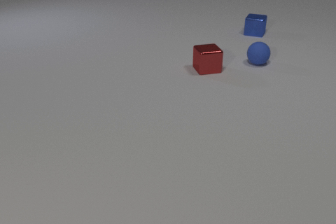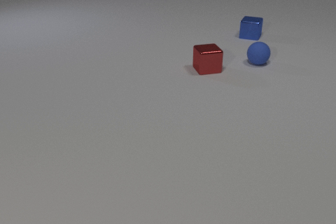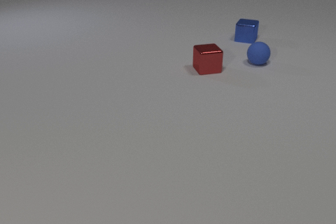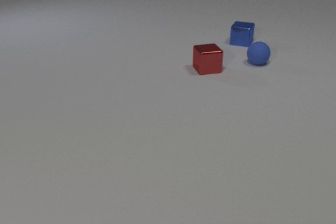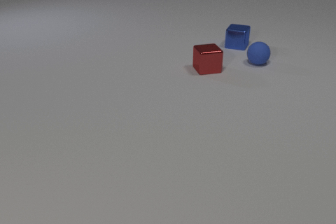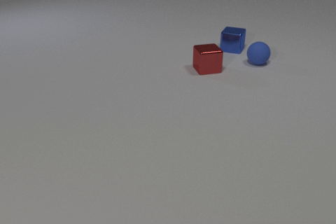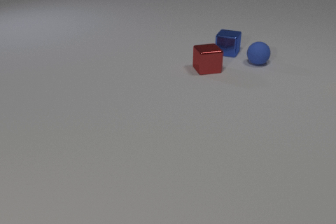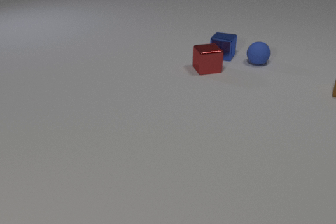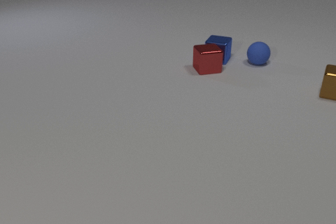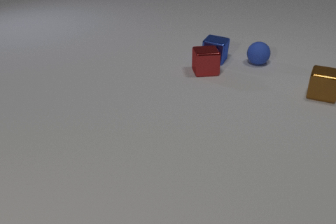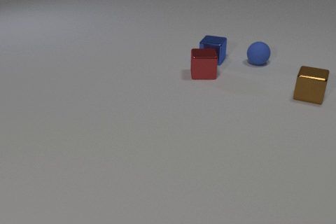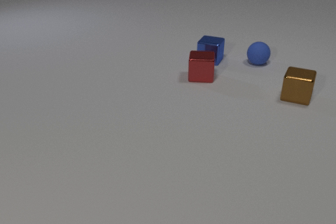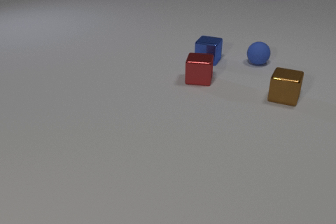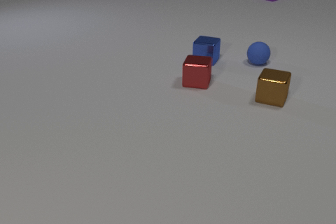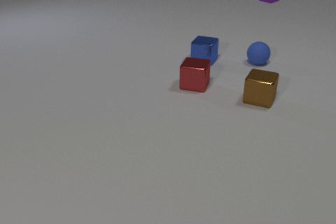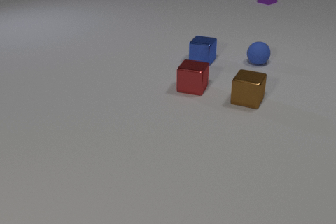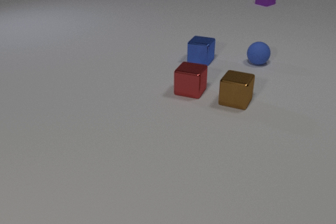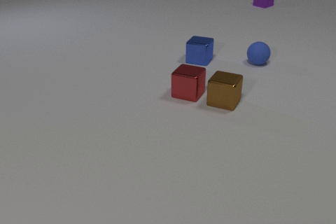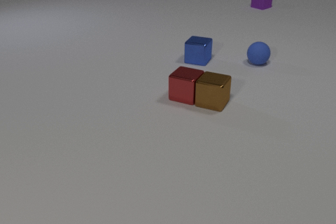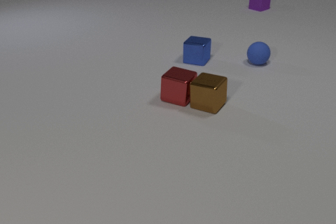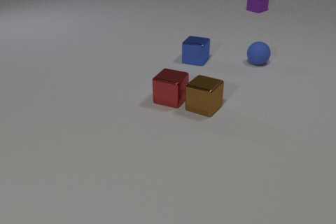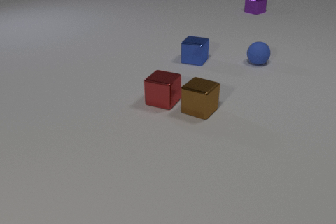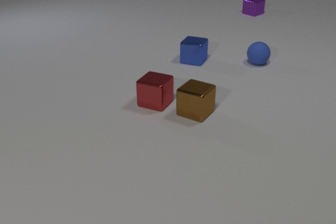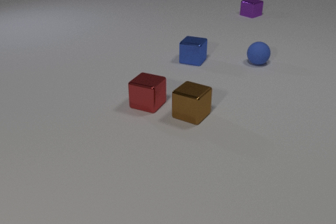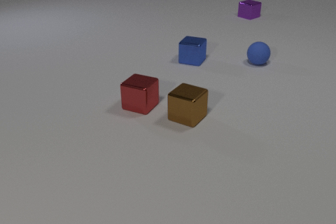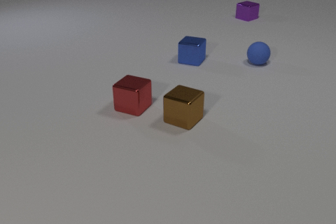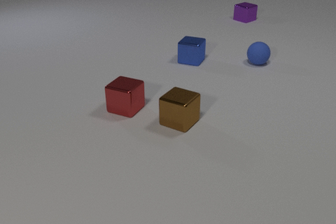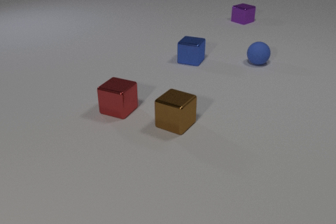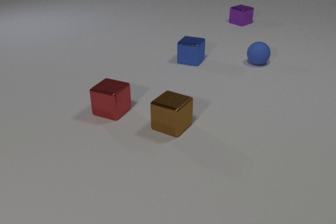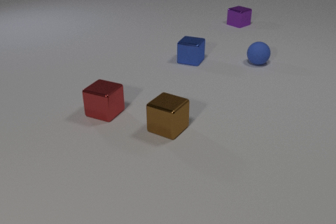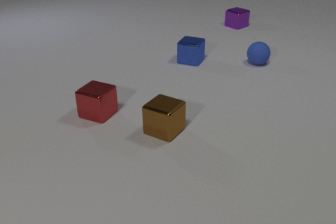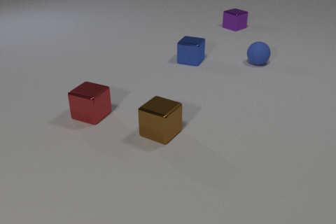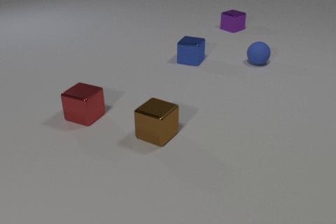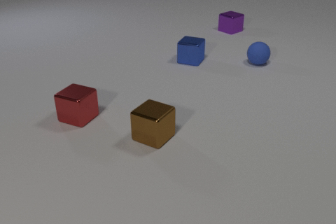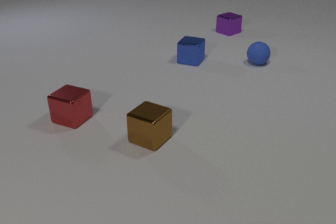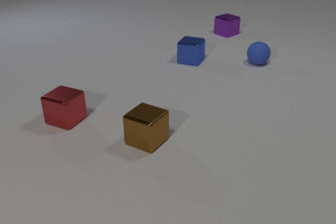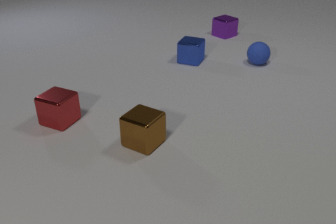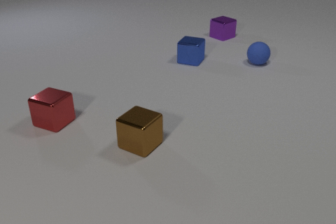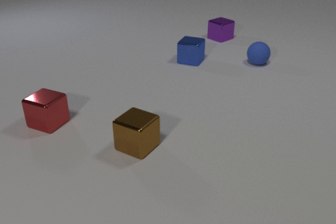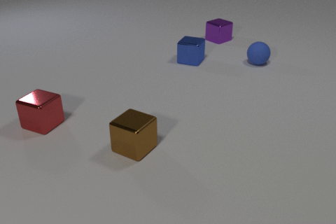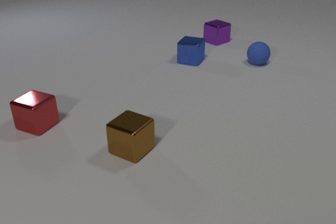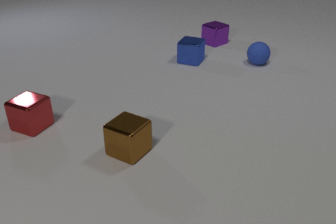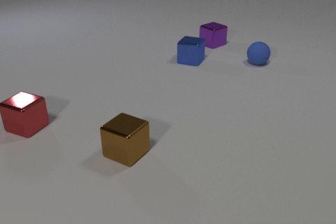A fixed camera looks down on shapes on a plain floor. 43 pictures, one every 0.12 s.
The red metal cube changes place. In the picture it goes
to the left.
The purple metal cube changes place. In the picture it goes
toward the camera.
0.00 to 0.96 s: The blue metal cube slides toward the camera and to the left. The brown metal cube comes in at the right edge, slides to the left and toward the camera.
0.96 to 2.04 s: The blue metal cube slides to the left. The red metal cube slides toward the camera, spins so that its near face slides to the left, clockwise seen from above. The purple metal cube comes in at the top edge, slides toward the camera. The brown metal cube slides to the left and toward the camera. The blue metal cube and the red metal cube collide.
2.04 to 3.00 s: The blue metal cube slides to the left. The red metal cube slides to the left and toward the camera. The purple metal cube slides toward the camera. The brown metal cube slides to the left and toward the camera. The red metal cube and the brown metal cube collide.
3.00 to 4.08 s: The red metal cube slides to the left. The purple metal cube slides toward the camera. The brown metal cube slides toward the camera and to the left.
4.08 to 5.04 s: The red metal cube slides to the left. The purple metal cube slides toward the camera. The brown metal cube slides to the left and toward the camera.
How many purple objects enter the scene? 1.
Are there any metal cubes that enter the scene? yes.
How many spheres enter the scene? 0.
